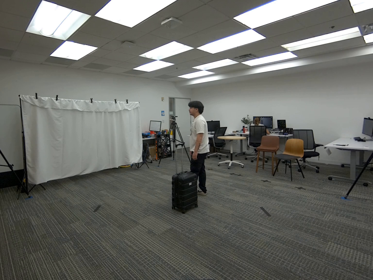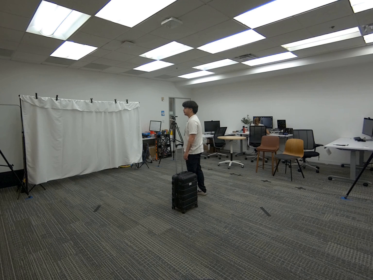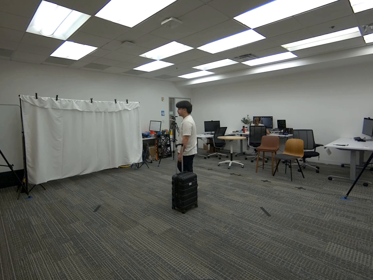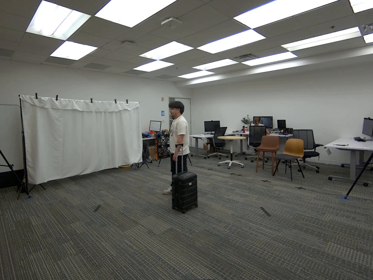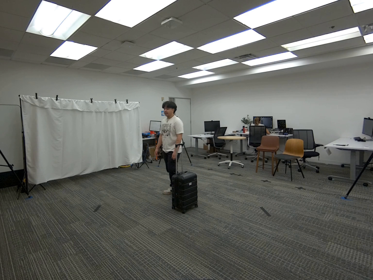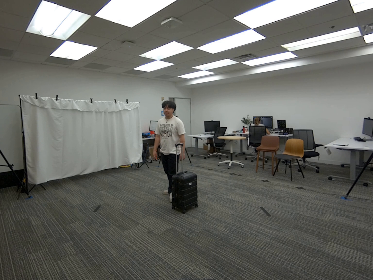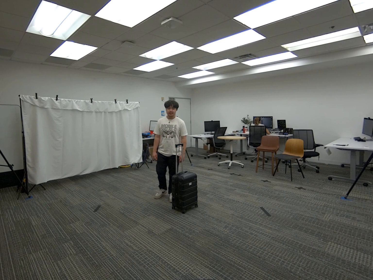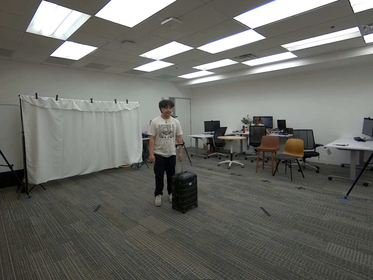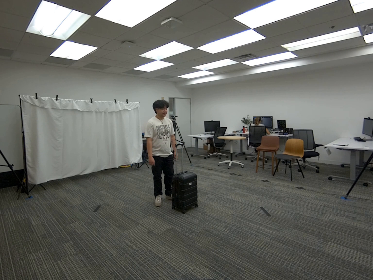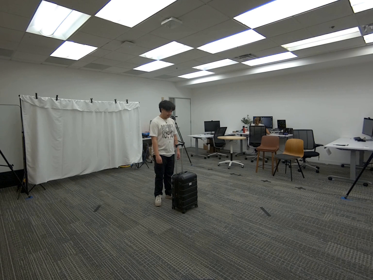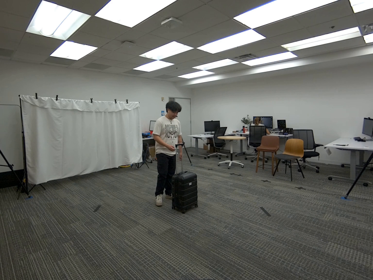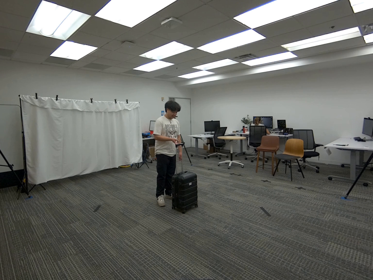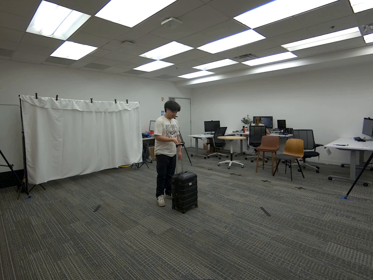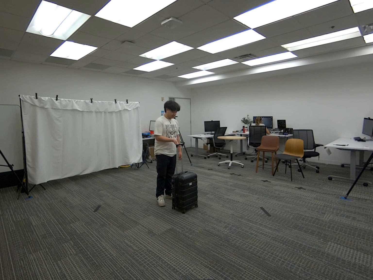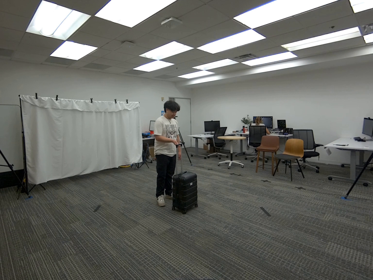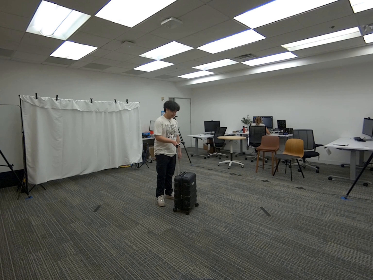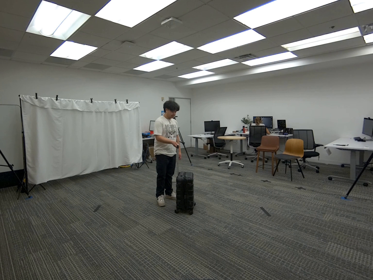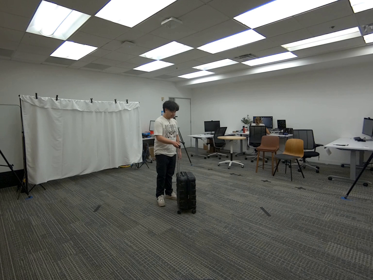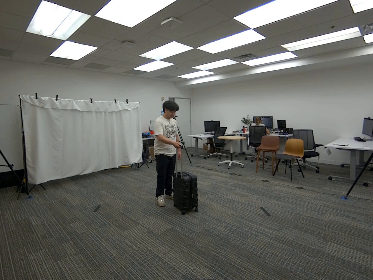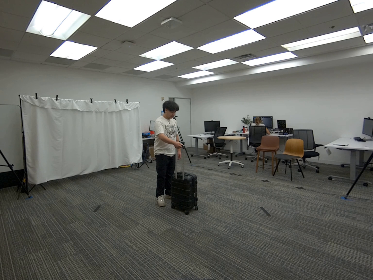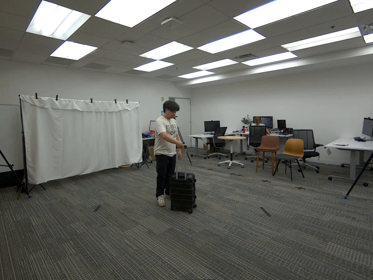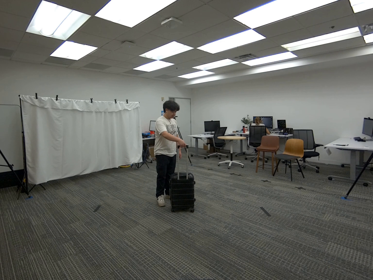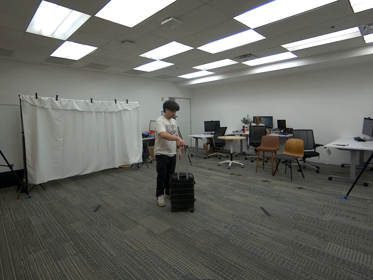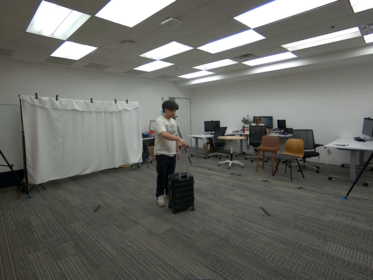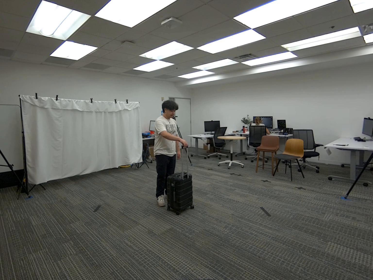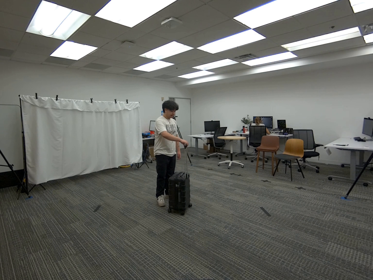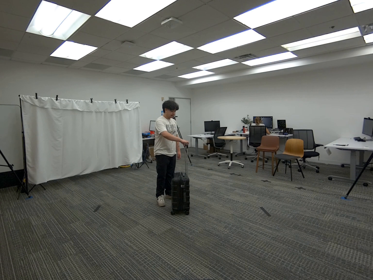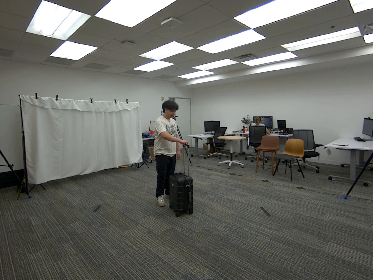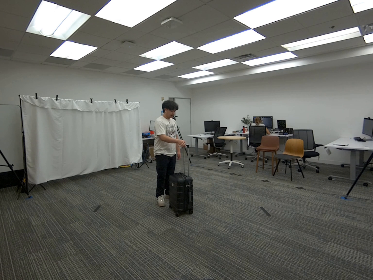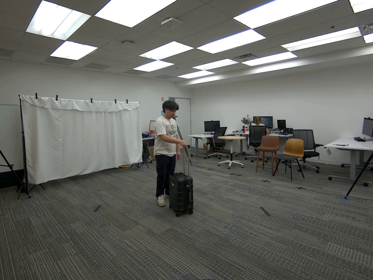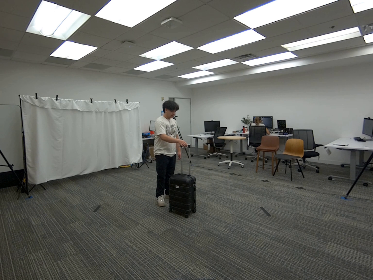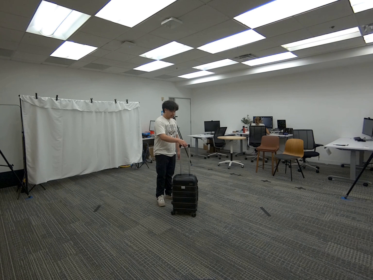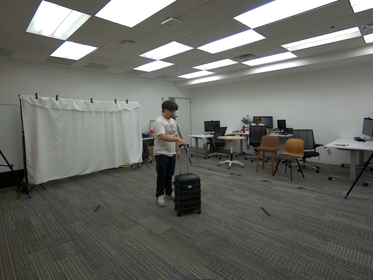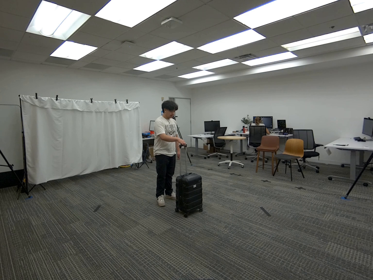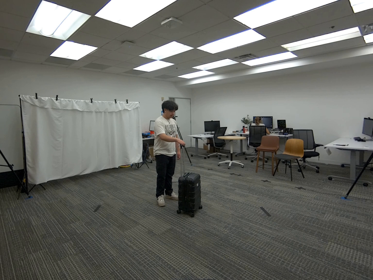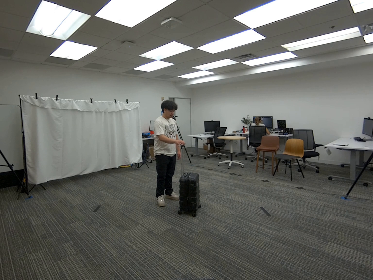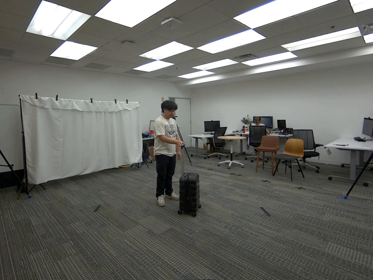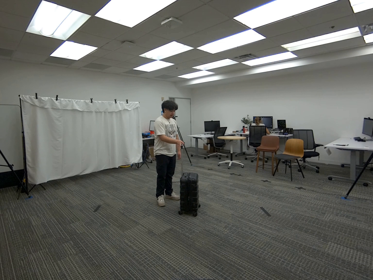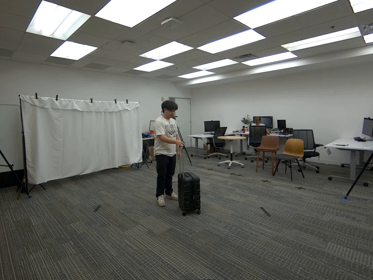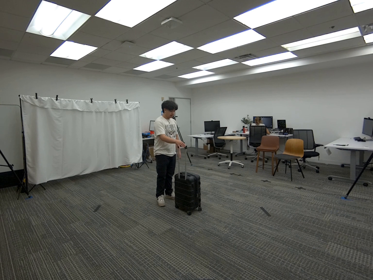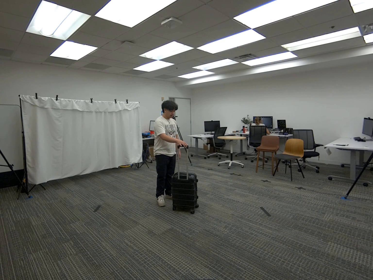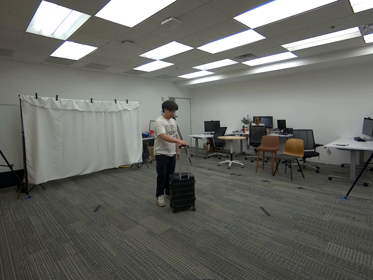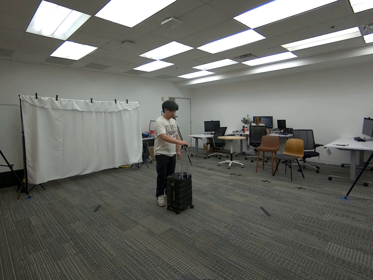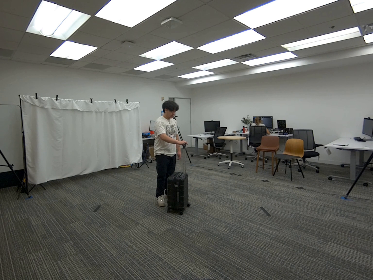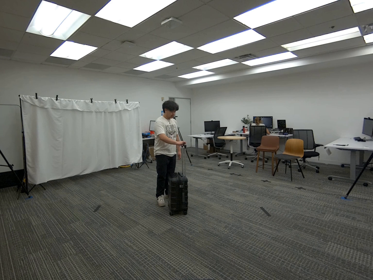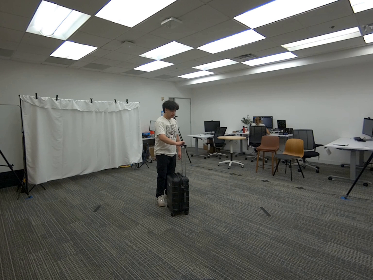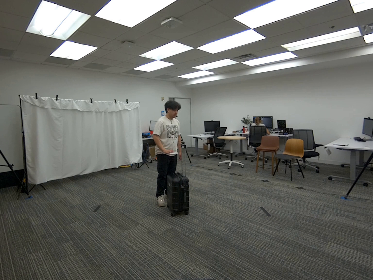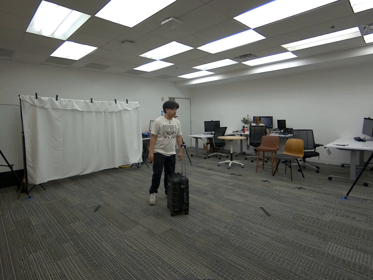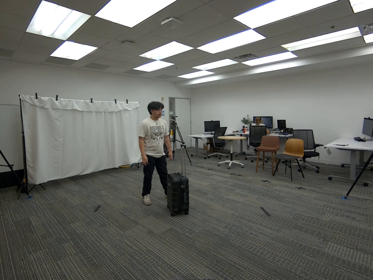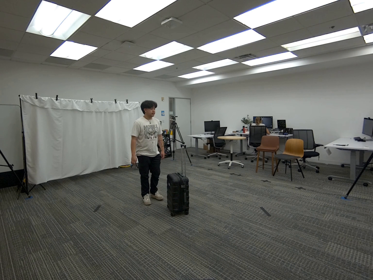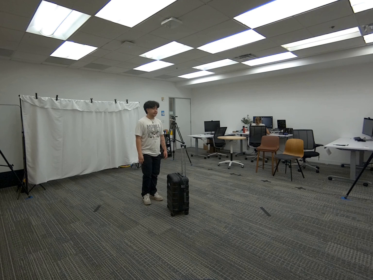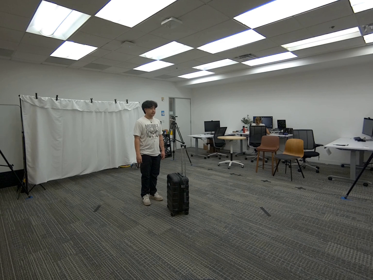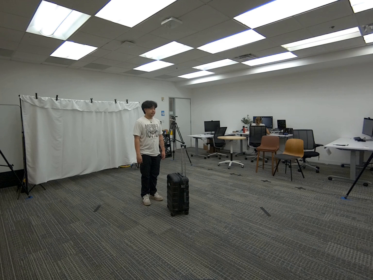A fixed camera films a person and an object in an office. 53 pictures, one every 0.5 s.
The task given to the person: Walk over to the rolling luggage within the bounding area and place your right hand on the handle of the rolling luggage and proceed to rotate the luggage attempting to keep the luggage in place. Use slow movements to rotate the luggage.
